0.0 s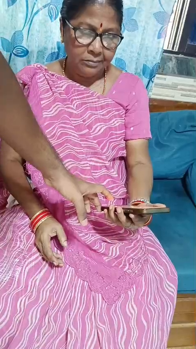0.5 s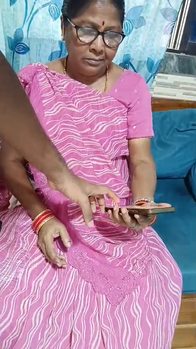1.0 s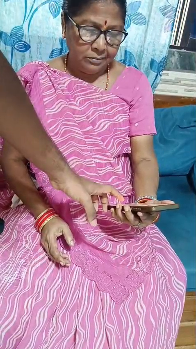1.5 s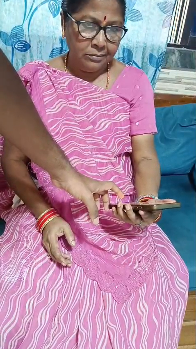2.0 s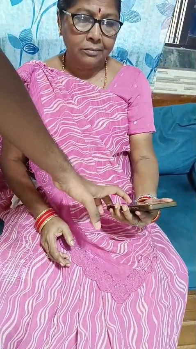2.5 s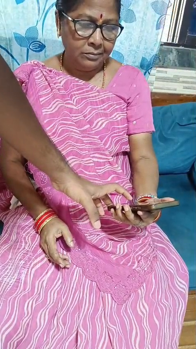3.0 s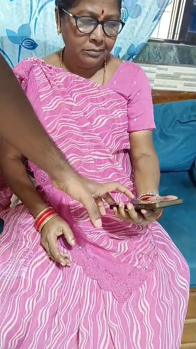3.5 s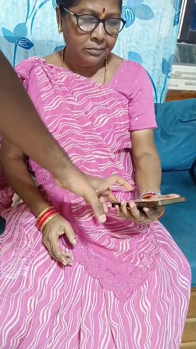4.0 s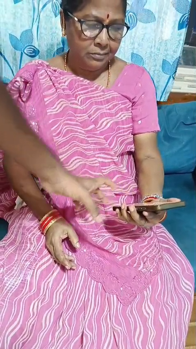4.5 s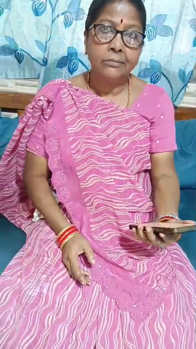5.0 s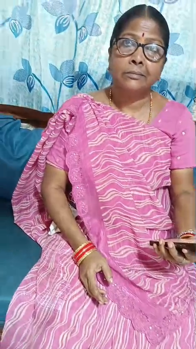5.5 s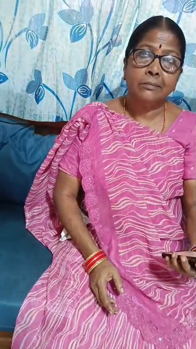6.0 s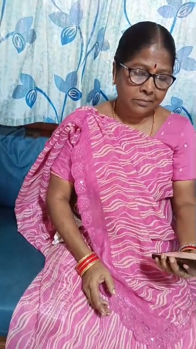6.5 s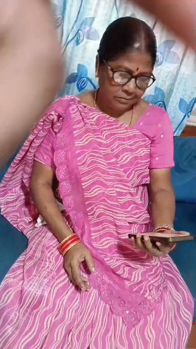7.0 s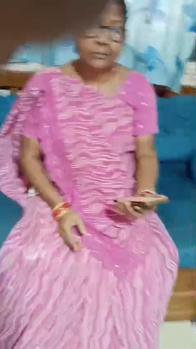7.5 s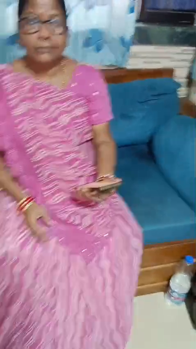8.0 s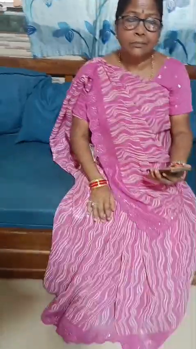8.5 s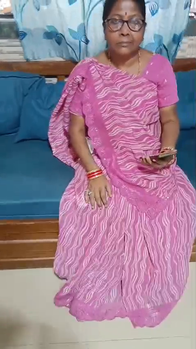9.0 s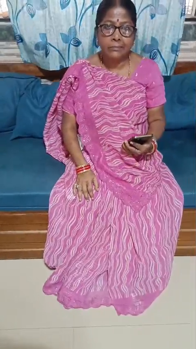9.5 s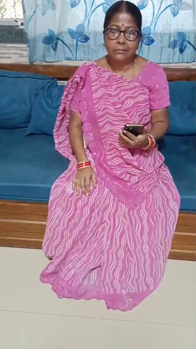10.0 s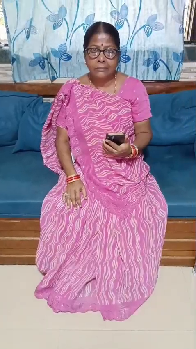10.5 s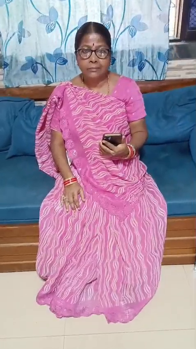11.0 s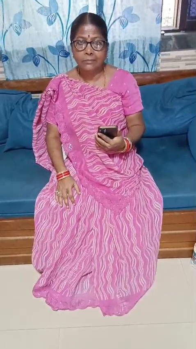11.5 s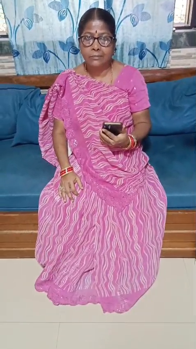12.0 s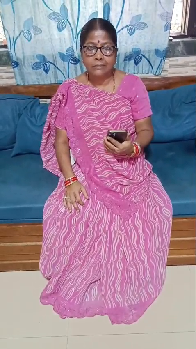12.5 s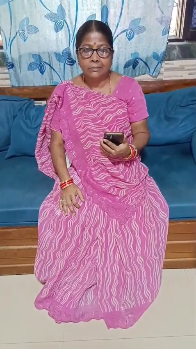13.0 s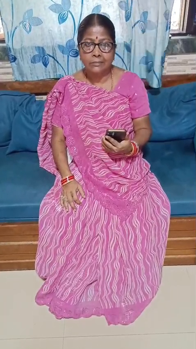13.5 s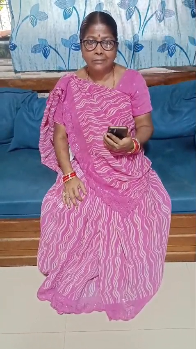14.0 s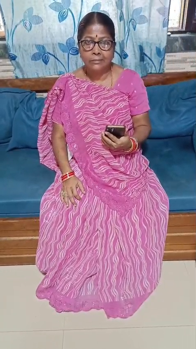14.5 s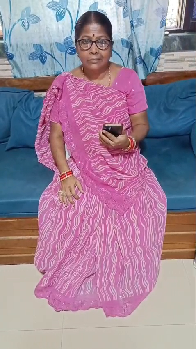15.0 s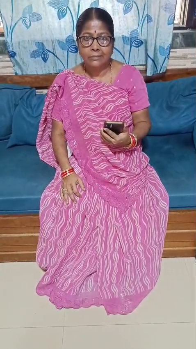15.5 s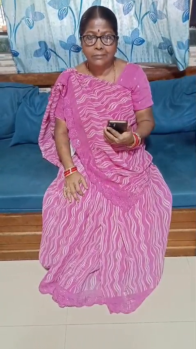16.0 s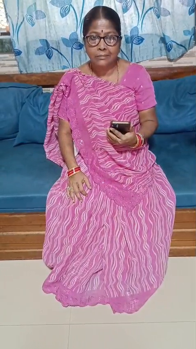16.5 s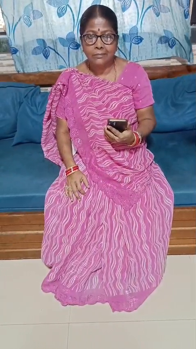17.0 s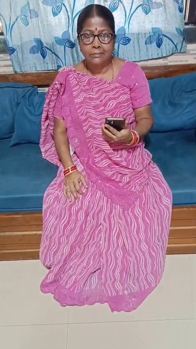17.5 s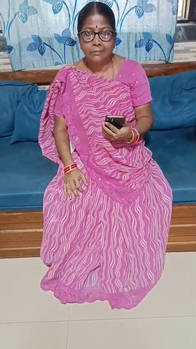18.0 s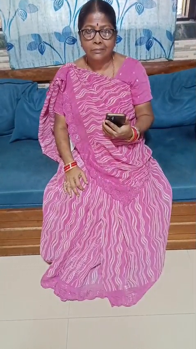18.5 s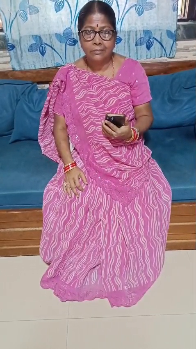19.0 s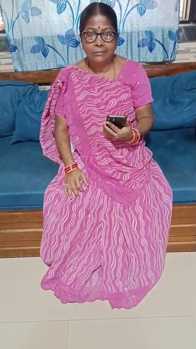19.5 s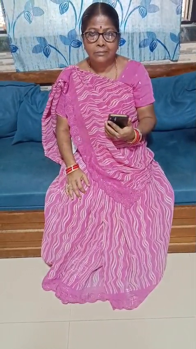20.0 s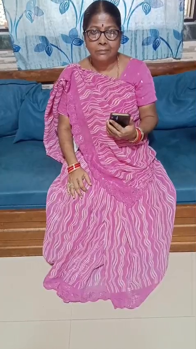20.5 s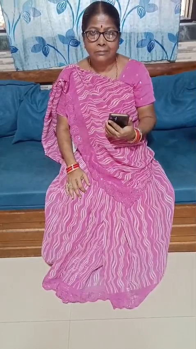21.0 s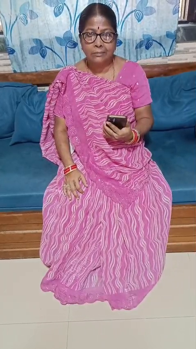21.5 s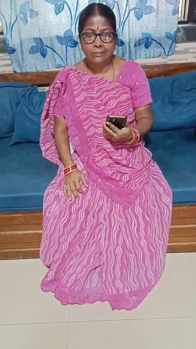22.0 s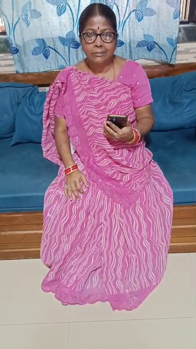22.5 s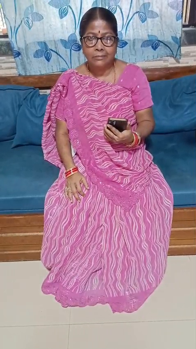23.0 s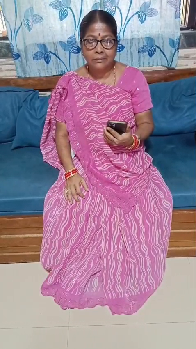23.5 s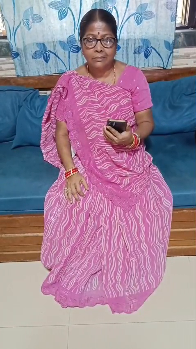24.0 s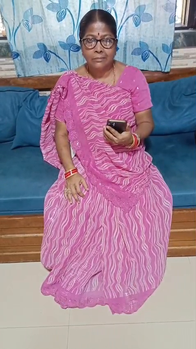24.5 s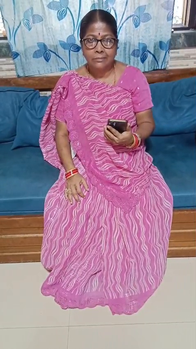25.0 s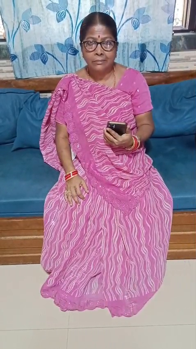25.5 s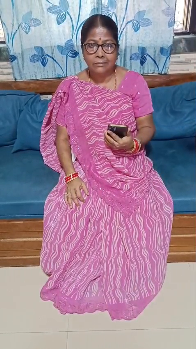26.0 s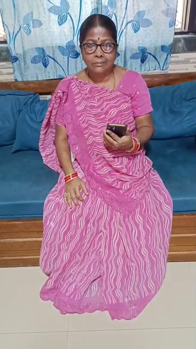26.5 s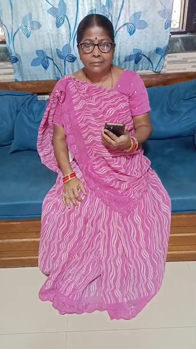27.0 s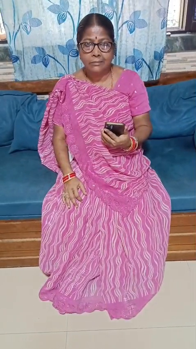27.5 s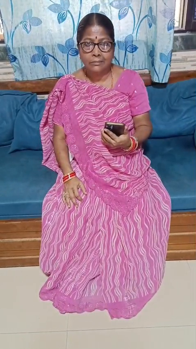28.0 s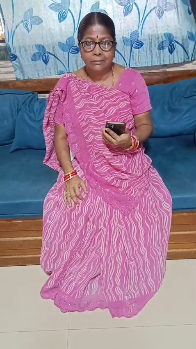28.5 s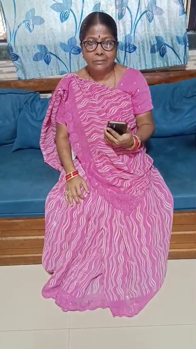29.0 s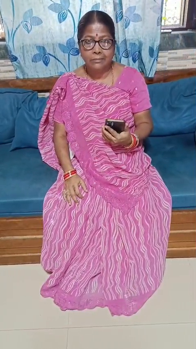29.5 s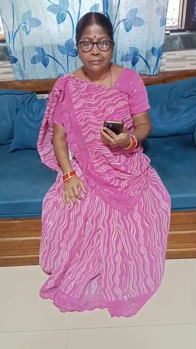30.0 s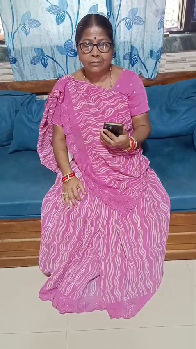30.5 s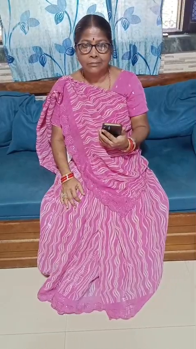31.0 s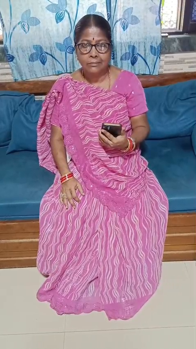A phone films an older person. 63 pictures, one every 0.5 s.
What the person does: Sitting.
